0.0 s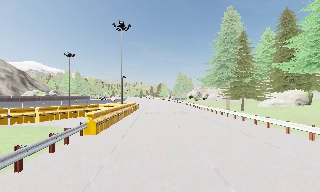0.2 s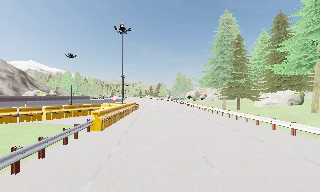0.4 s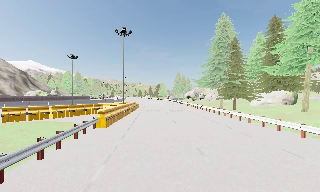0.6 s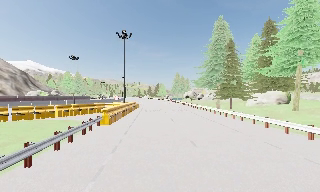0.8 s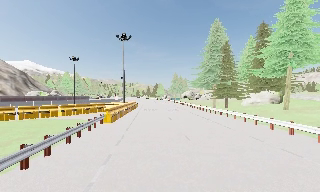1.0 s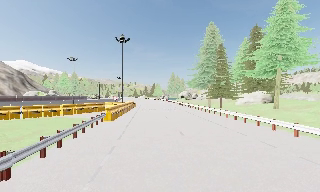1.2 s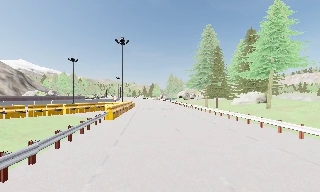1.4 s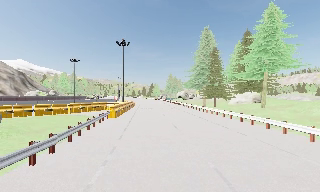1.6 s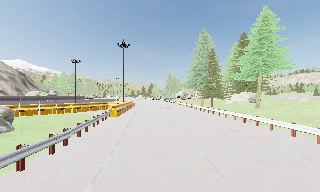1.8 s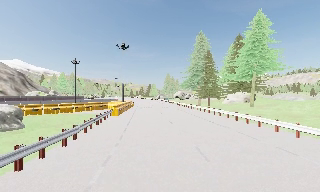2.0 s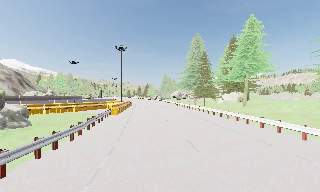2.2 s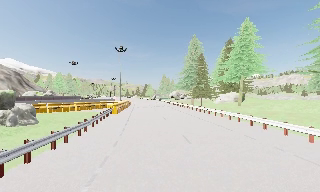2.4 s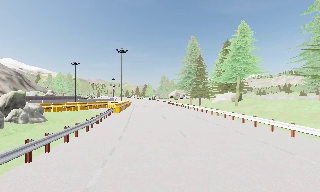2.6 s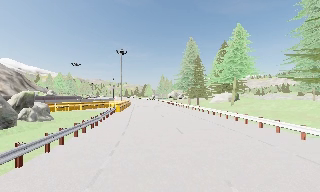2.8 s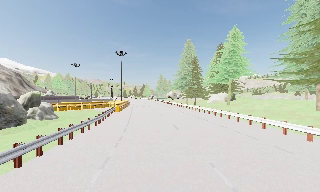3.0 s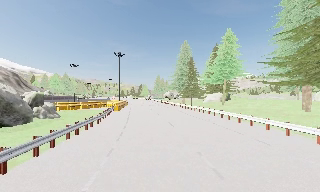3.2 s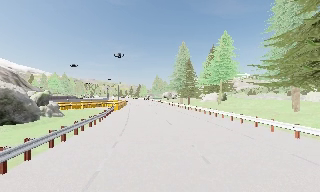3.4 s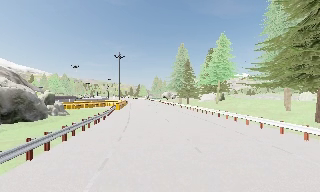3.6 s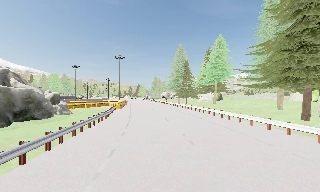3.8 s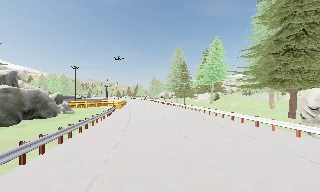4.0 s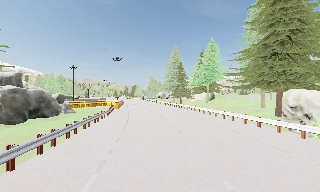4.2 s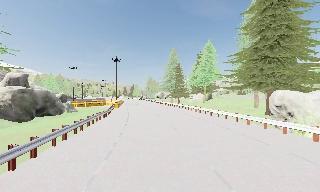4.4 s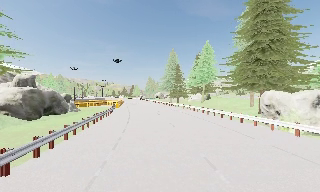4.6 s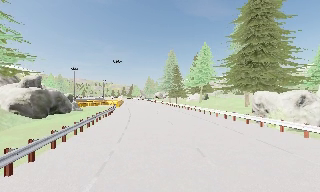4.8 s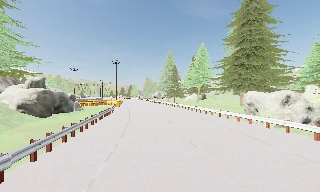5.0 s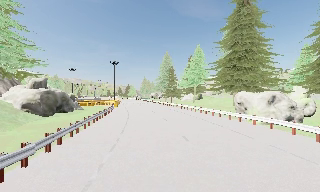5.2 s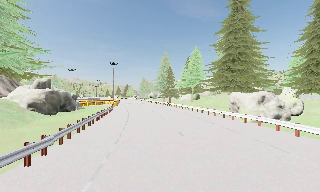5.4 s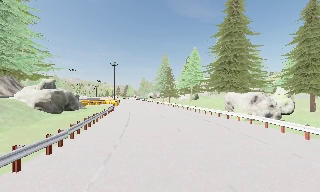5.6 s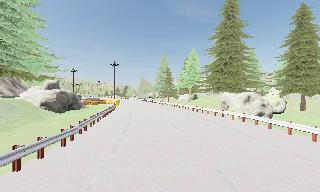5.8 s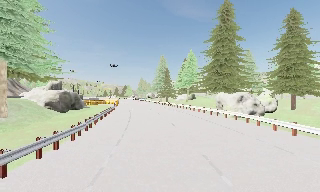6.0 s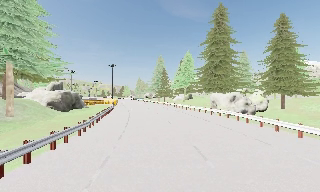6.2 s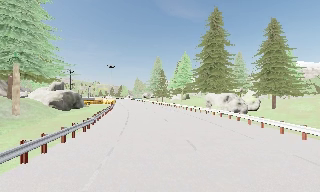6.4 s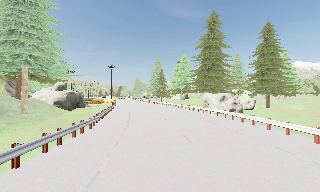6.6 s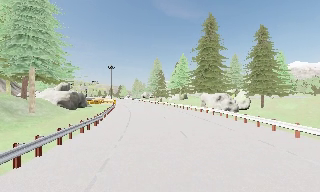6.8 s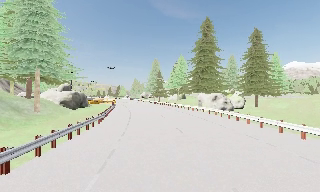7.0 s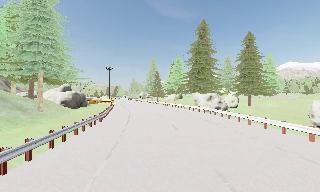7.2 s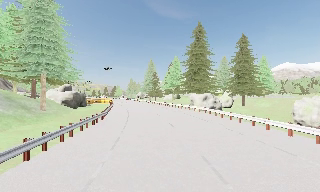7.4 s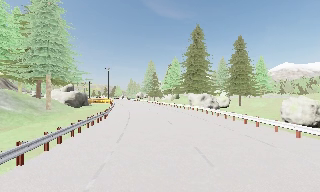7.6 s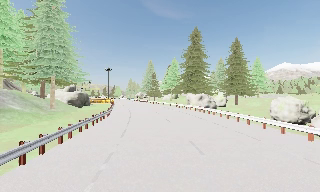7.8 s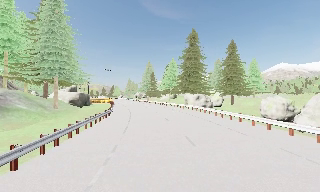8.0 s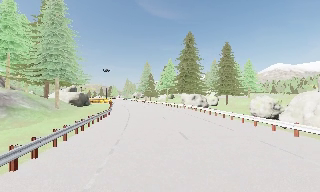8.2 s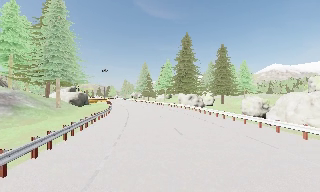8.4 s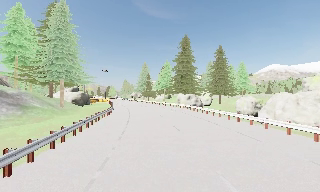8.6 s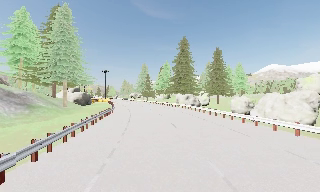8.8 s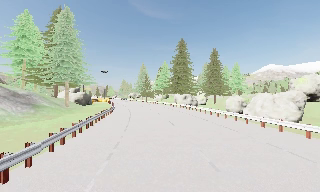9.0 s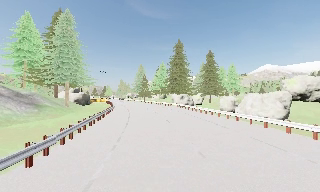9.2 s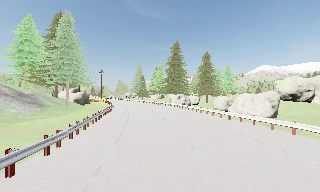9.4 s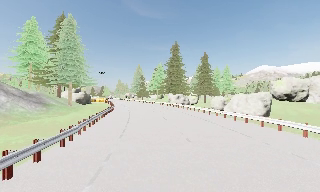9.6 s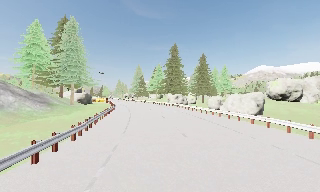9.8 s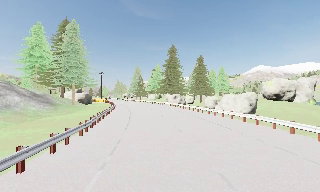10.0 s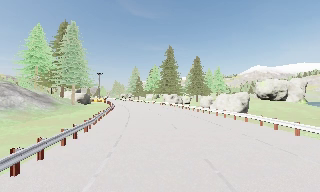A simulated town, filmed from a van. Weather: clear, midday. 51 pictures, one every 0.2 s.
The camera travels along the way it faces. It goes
backward.
0.0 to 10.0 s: The camera swings to its right by about 25 degrees, and the scene slides to the left. It travels backward, about 50 m, so what stands in front gets smaller.
The film runs backward here.
